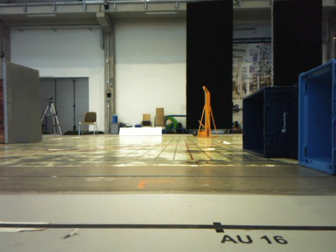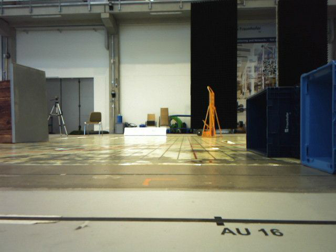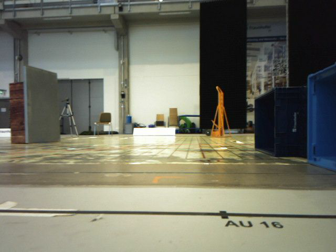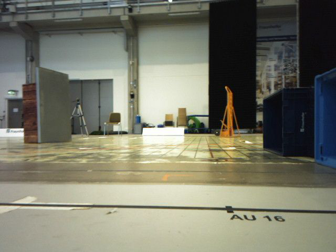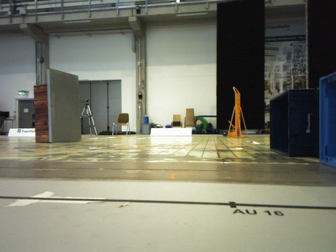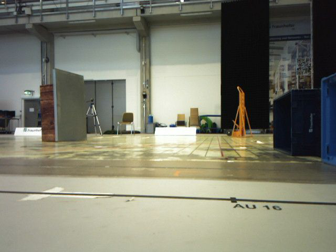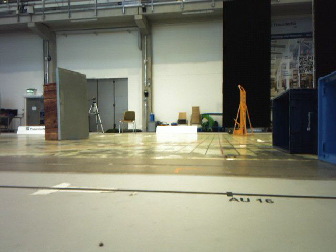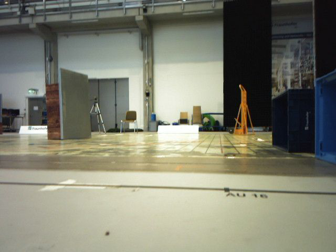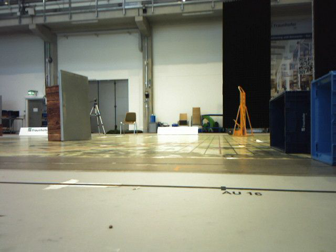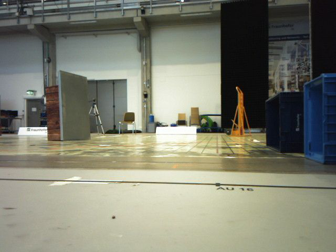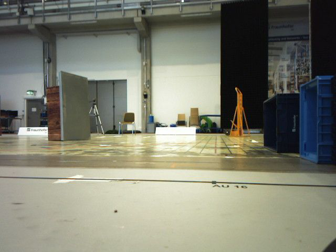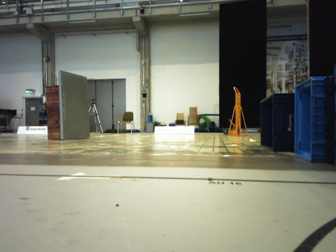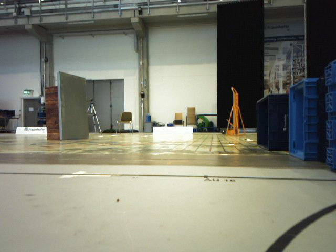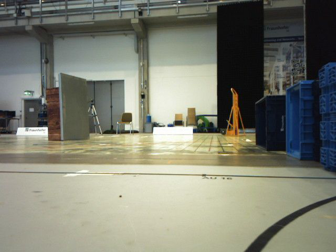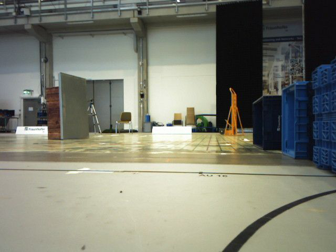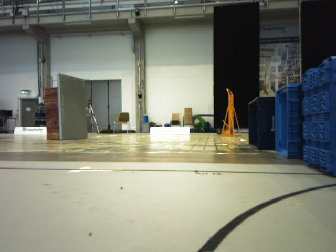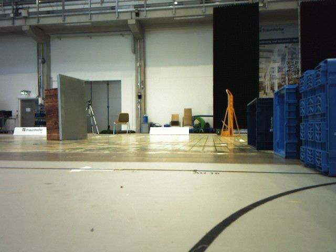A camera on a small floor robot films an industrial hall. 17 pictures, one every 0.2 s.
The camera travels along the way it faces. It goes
backward.
0.0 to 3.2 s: The camera travels backward, about 0.6 m, so what stands in front gets smaller.
The film runs backward here.
